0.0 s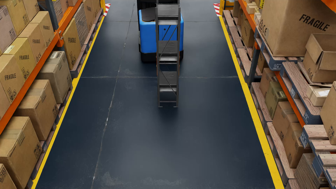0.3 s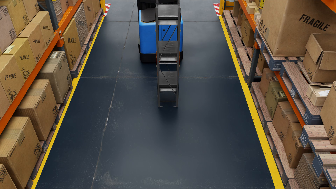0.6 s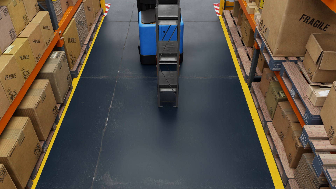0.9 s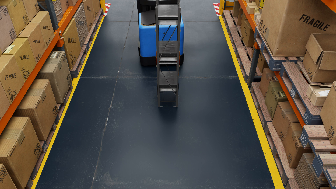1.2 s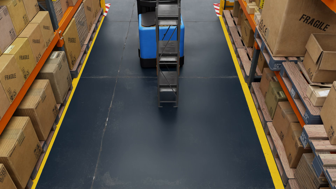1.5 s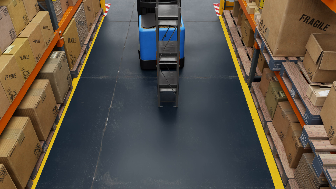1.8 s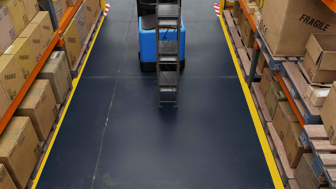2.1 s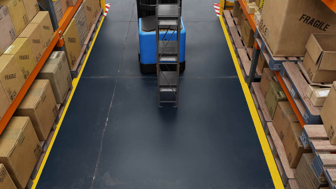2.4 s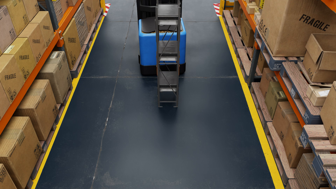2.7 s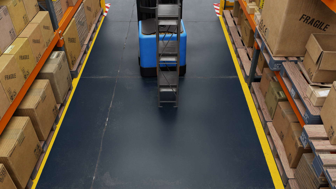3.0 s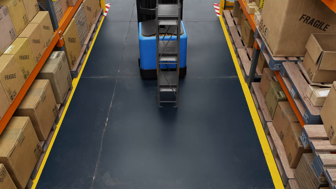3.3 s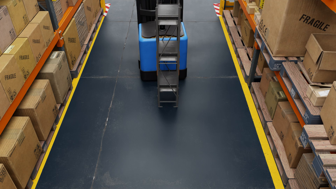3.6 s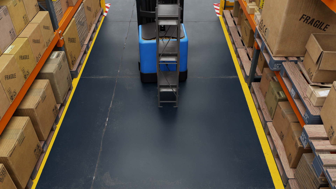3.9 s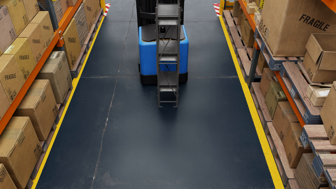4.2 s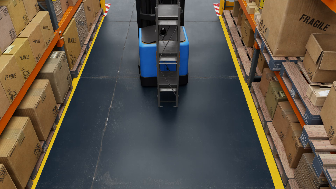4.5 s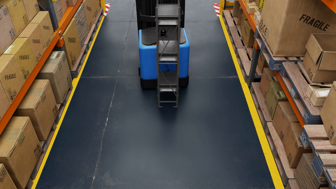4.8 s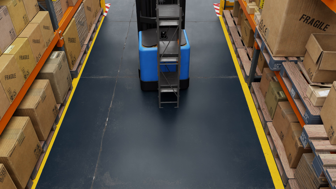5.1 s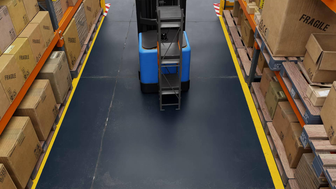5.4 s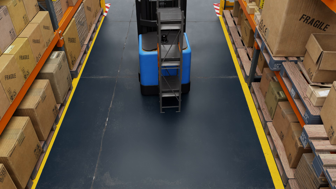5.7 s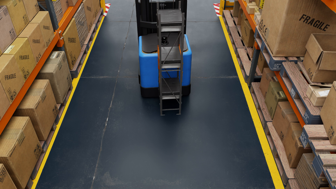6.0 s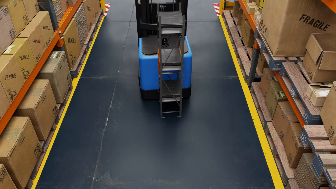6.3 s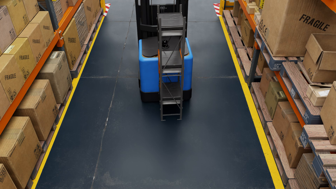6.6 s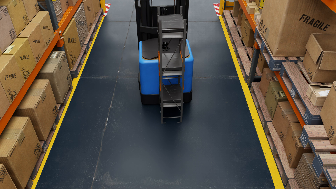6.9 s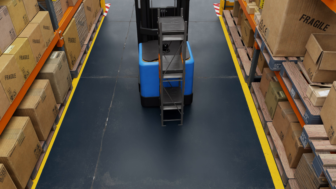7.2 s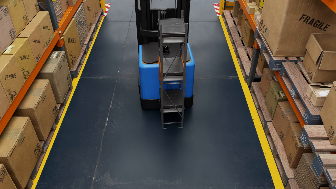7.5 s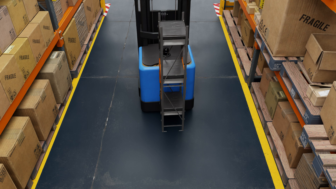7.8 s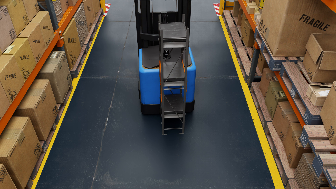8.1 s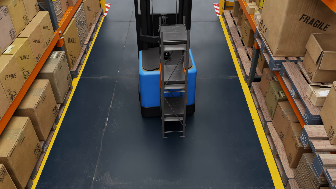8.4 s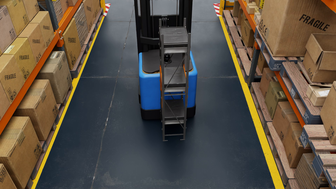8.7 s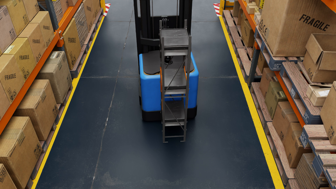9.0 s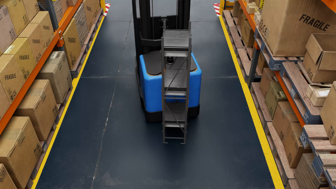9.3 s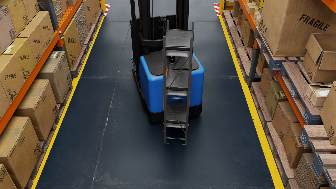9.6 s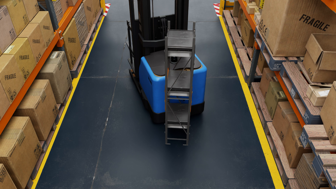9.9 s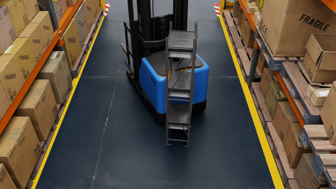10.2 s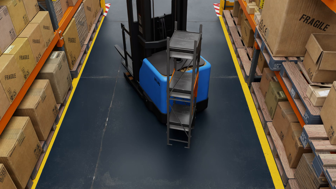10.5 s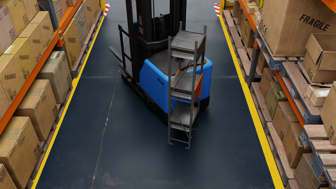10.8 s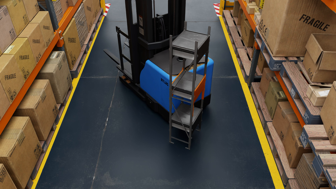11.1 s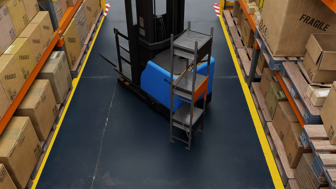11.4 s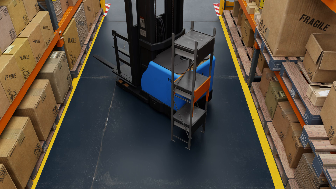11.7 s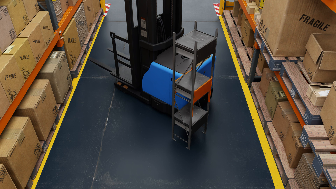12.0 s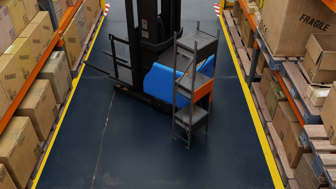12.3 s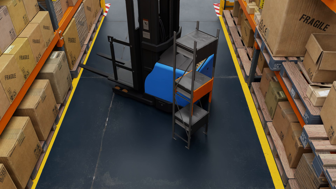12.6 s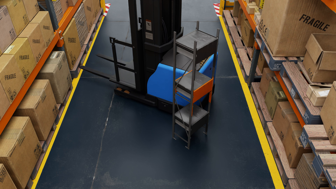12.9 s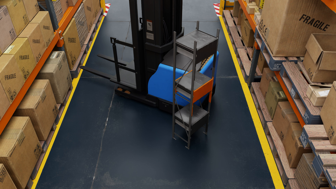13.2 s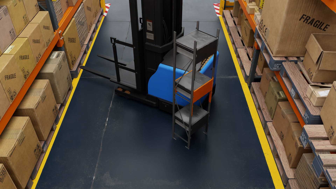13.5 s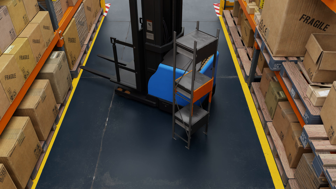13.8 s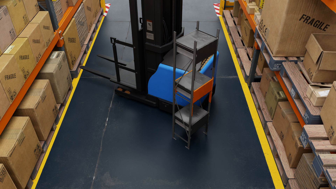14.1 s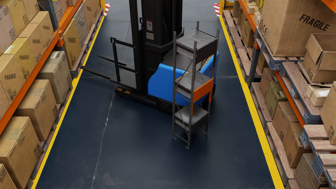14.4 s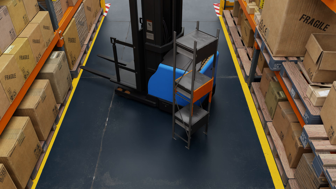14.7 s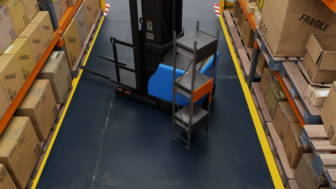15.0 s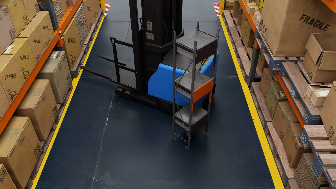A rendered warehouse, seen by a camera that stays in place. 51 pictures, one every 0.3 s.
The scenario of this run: A forklift runs into an object in its way.
